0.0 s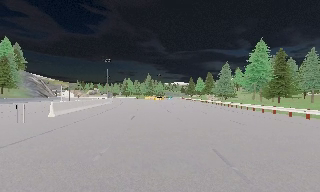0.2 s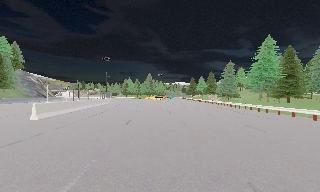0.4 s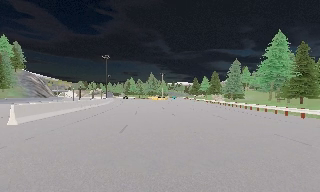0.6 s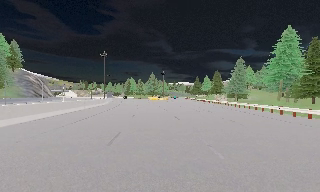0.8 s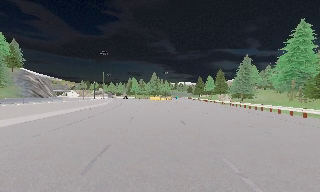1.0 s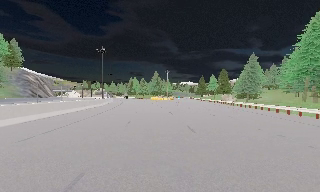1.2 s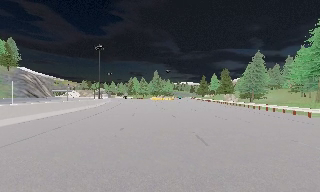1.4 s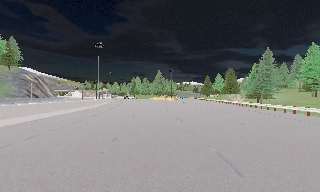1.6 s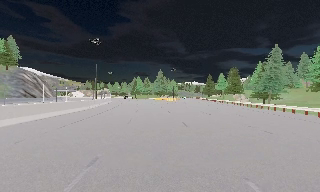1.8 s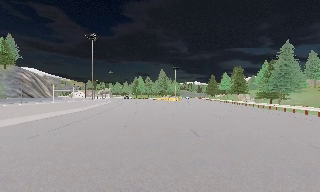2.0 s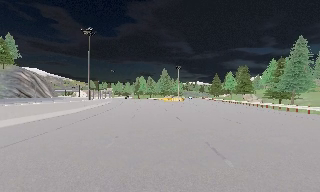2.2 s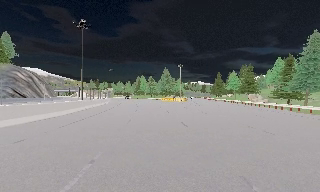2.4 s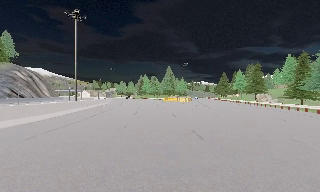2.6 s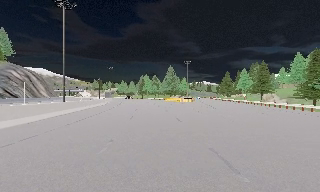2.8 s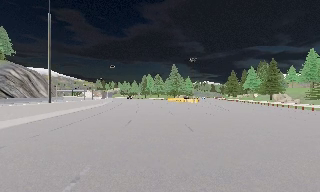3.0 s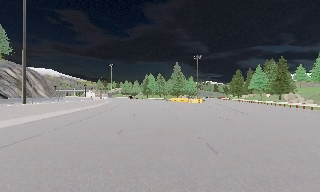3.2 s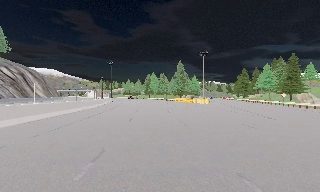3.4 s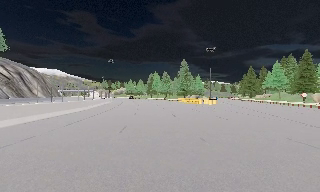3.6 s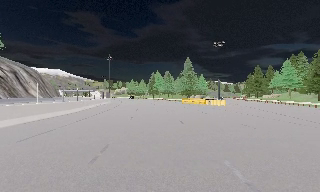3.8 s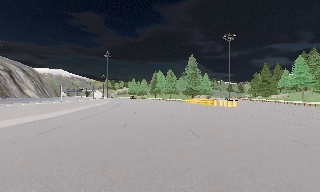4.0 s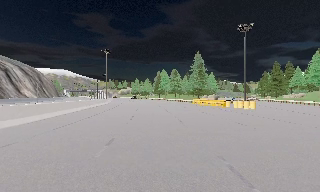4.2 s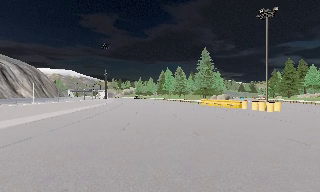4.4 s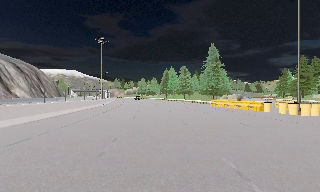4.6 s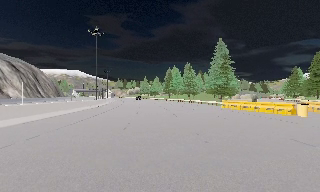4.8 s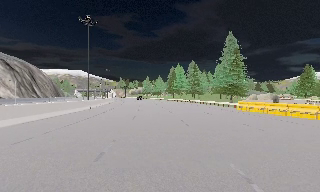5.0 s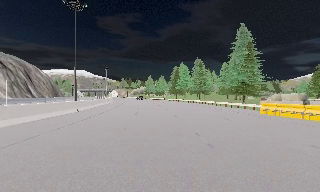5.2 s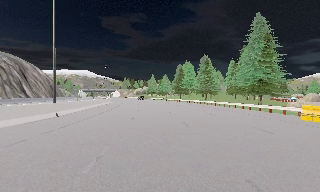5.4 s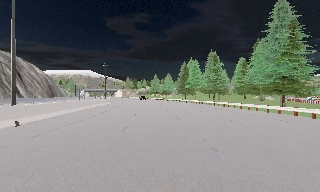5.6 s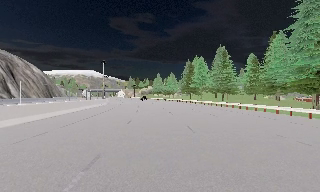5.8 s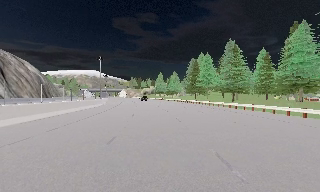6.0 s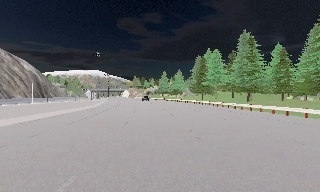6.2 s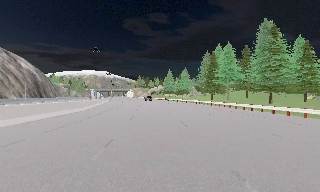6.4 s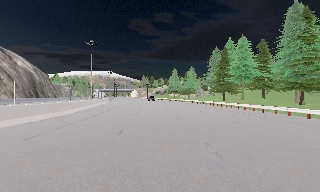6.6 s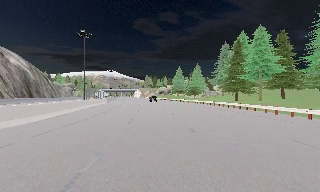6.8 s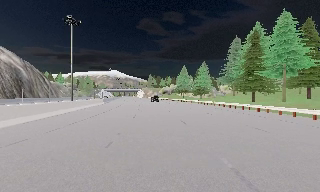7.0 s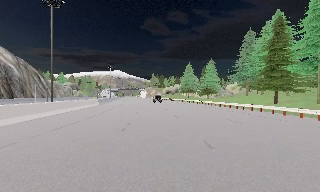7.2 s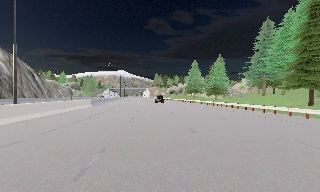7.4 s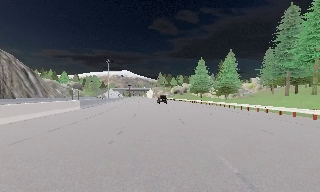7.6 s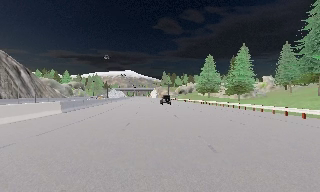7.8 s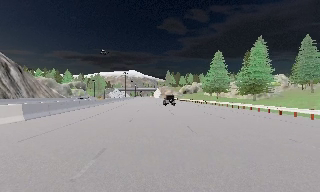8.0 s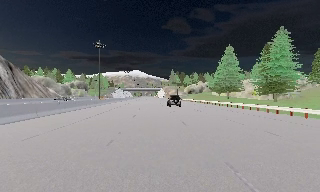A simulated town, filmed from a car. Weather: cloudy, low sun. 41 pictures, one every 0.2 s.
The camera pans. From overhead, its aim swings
counterclockwise.
The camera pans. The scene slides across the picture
to the right.
0.0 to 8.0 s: The scene slides to the right, as the camera pans about 40 degrees to its left. It travels forward, about 140 m. It gains speed.
The film runs forward here.
